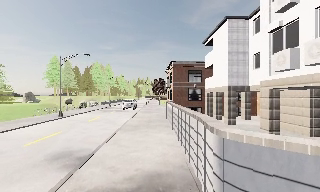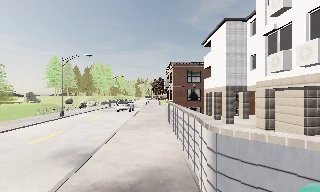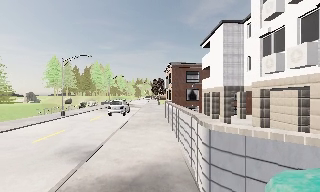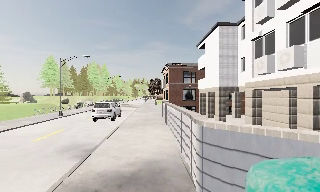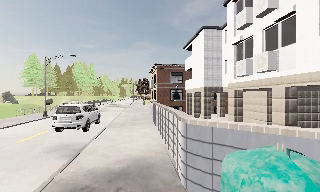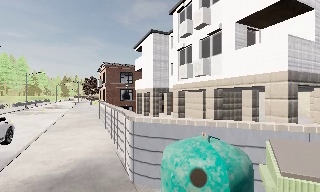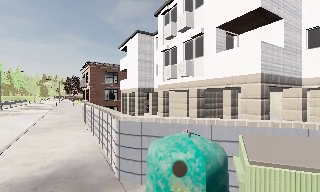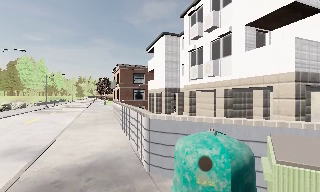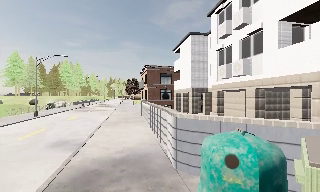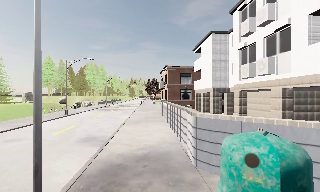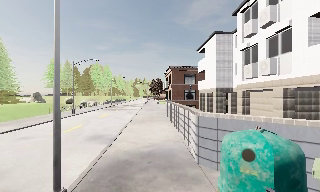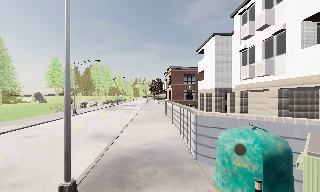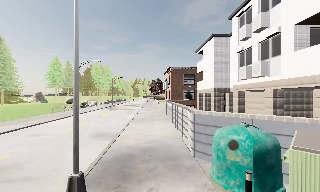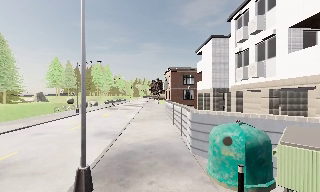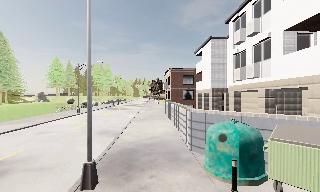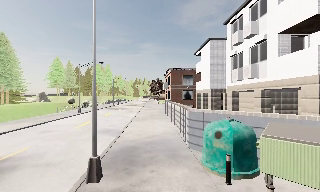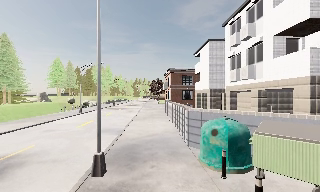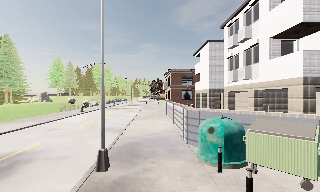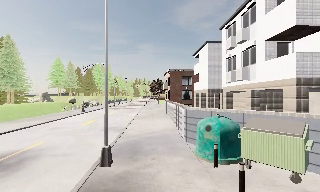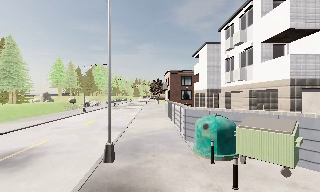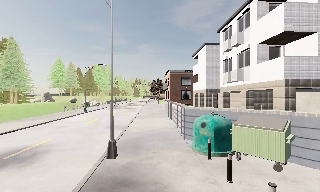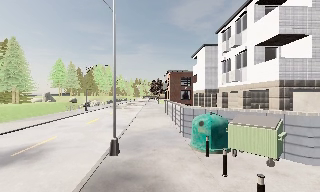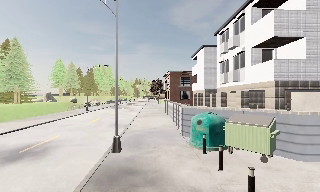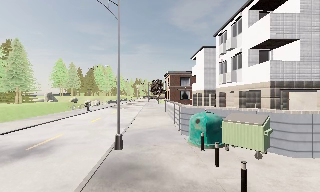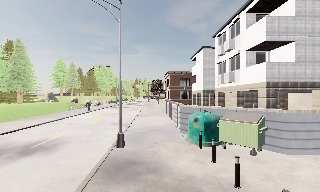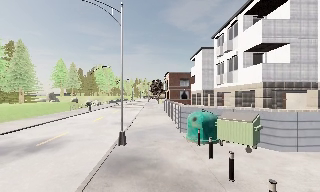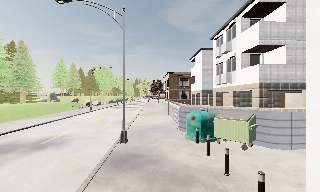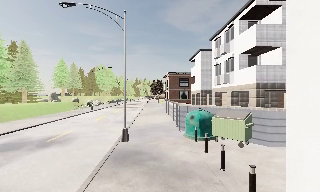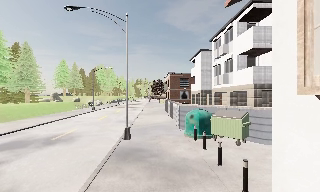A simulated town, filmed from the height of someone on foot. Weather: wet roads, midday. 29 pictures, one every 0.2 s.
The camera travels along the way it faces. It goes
backward.
0.0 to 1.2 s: The scene slides to the left, as the camera pans about 30 degrees to its right. It travels backward, about 2 m, so what stands in front gets smaller.
1.2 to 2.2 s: The camera swings to its left by about 25 degrees, and the scene slides to the right. It travels backward, about 1.5 m, so what stands in front gets smaller.
2.2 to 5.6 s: The camera travels backward, about 6 m, so what stands in front gets smaller.
The film runs backward here.
